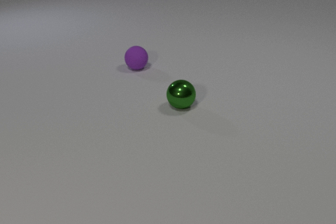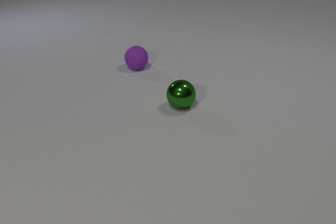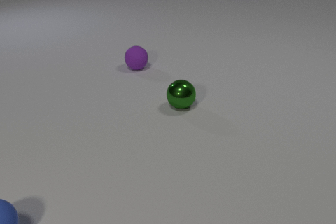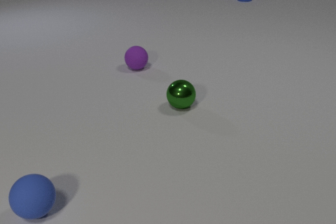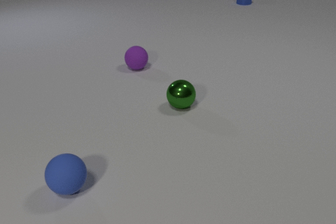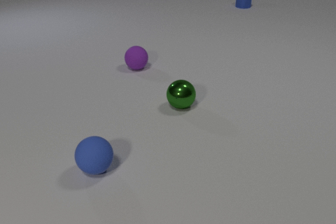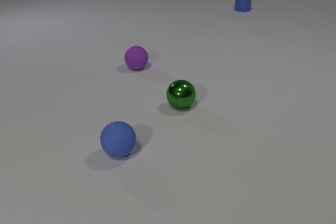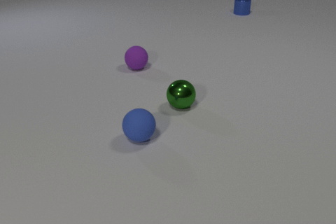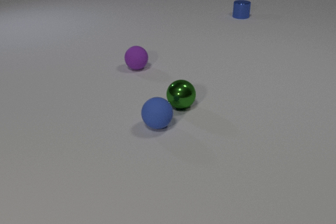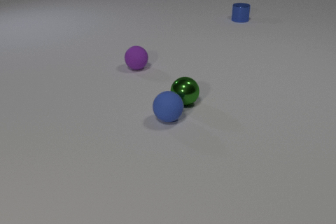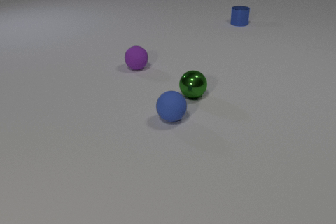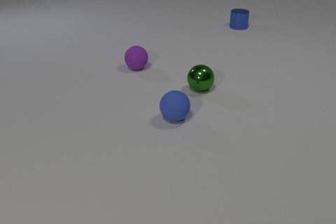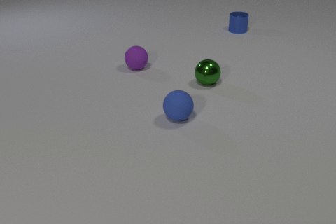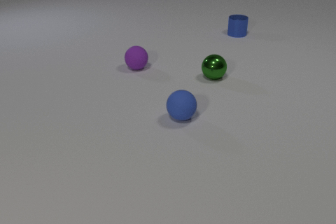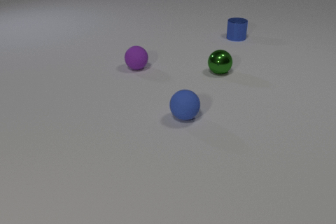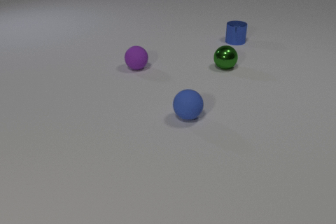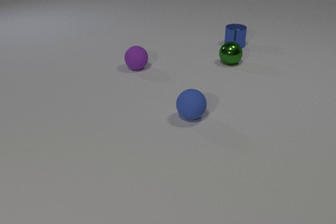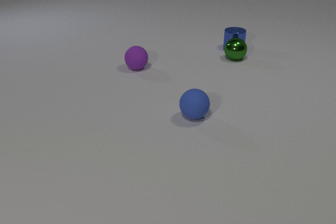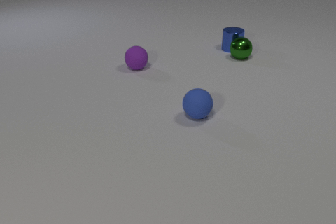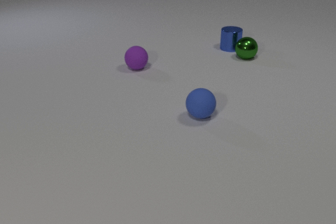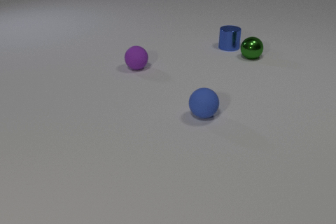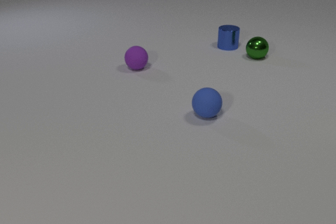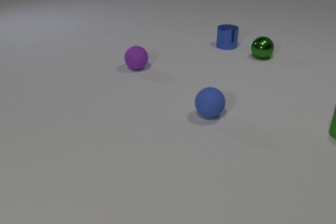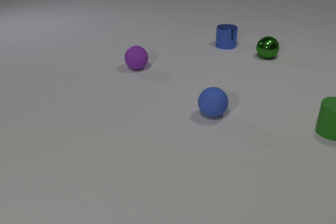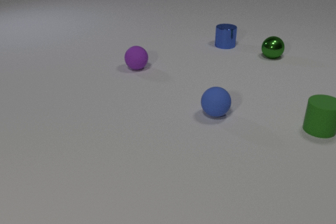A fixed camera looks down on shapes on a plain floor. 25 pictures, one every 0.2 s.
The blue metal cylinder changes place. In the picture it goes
toward the camera.
The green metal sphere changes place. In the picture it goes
away from the camera.
0.0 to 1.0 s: The blue rubber sphere comes in at the left edge, rolls to the right and away from the camera. The blue metal cylinder comes in at the top edge, slides toward the camera.
1.0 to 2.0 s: The blue rubber sphere rolls away from the camera and to the right. The green metal sphere rolls away from the camera and to the right. The blue metal cylinder slides toward the camera. The blue rubber sphere and the green metal sphere collide.
2.0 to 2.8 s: The blue rubber sphere rolls to the right. The green metal sphere rolls away from the camera and to the right. The blue metal cylinder slides toward the camera.
2.8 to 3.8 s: The blue rubber sphere rolls to the right. The green metal sphere rolls away from the camera and to the right. The blue metal cylinder slides toward the camera. The green metal sphere and the blue metal cylinder collide.
3.8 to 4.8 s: The blue rubber sphere rolls to the right. The green metal sphere rolls to the right. The green rubber cylinder comes in at the right edge, slides to the left. The blue metal cylinder slides away from the camera and to the left.
What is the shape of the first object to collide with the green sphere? sphere.
Are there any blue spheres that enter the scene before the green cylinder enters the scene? yes.
How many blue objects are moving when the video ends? 2.
